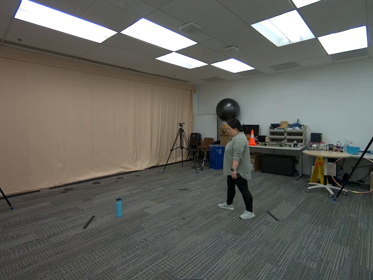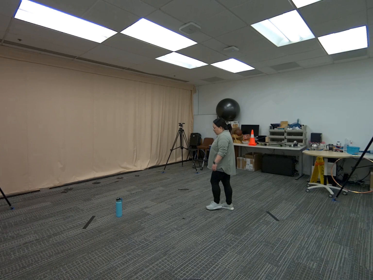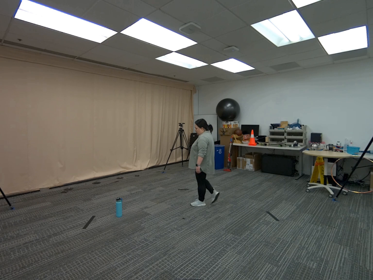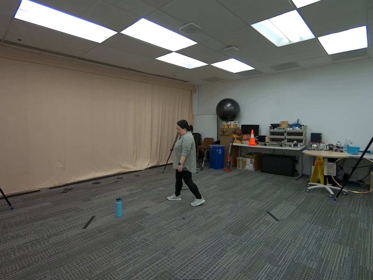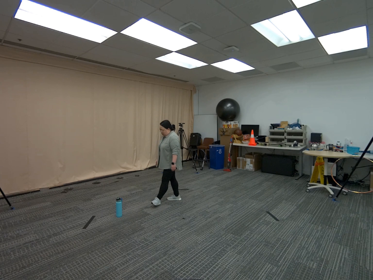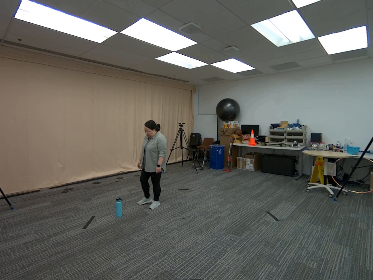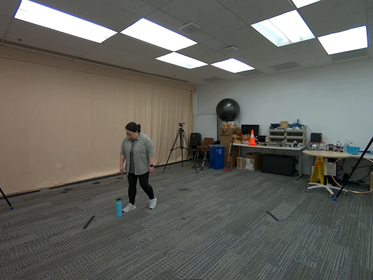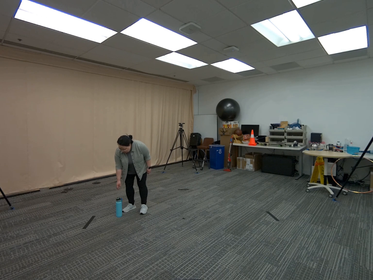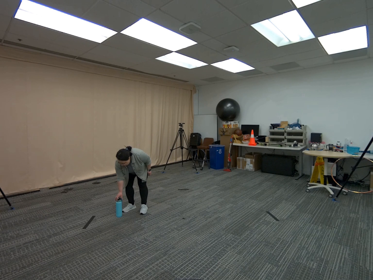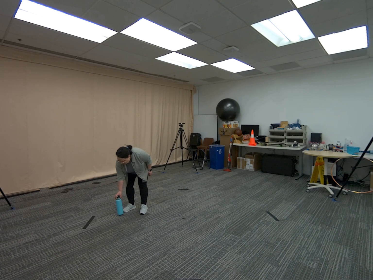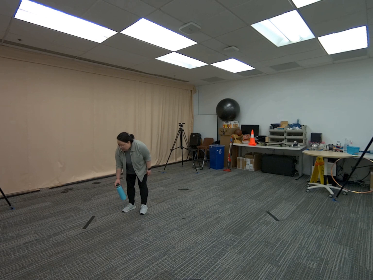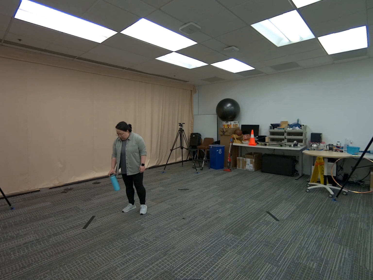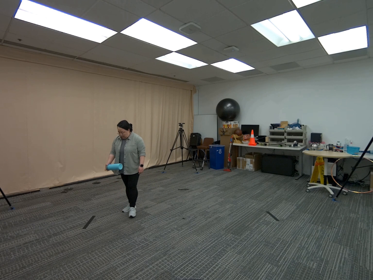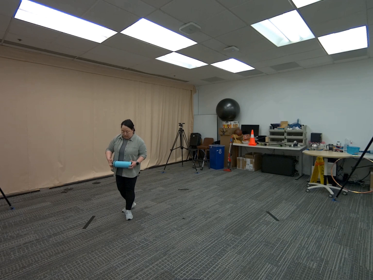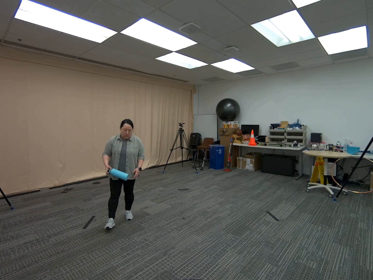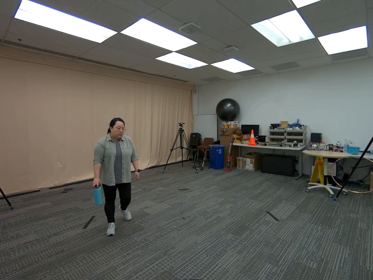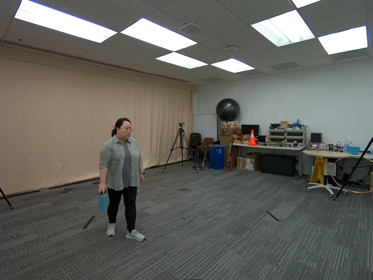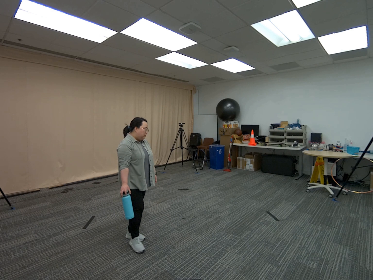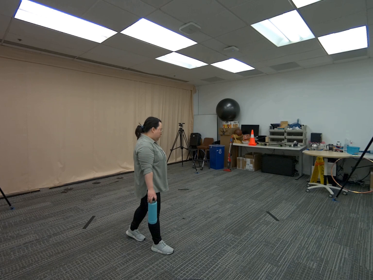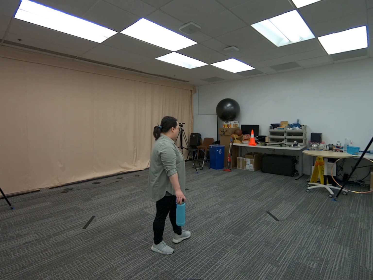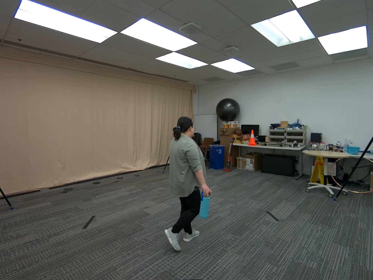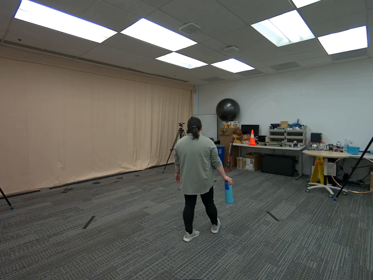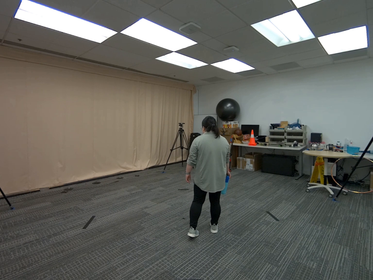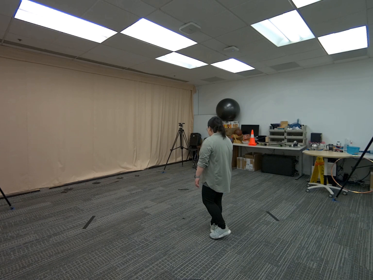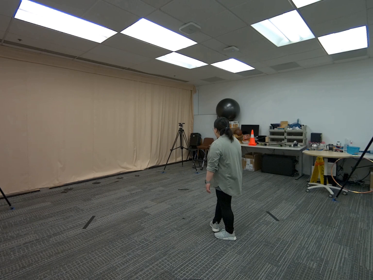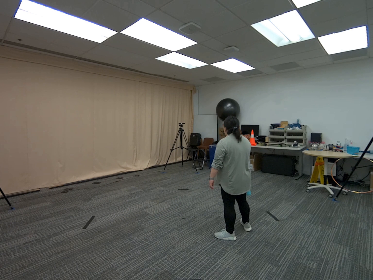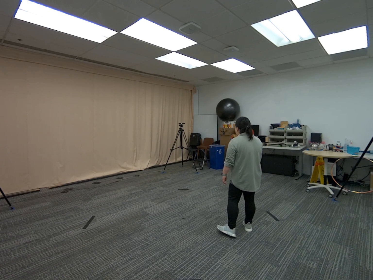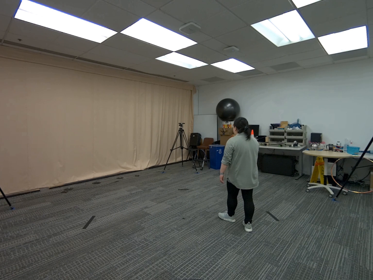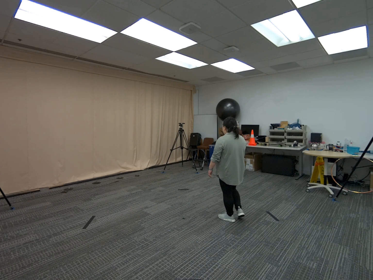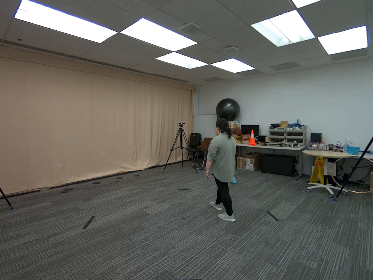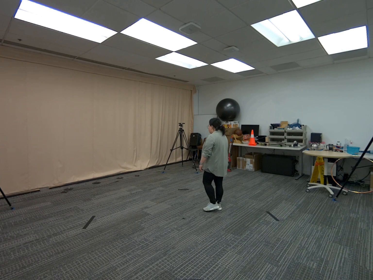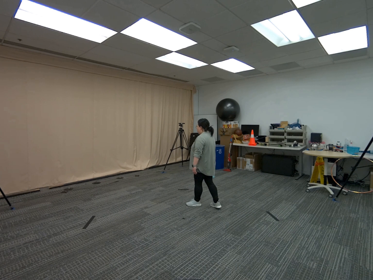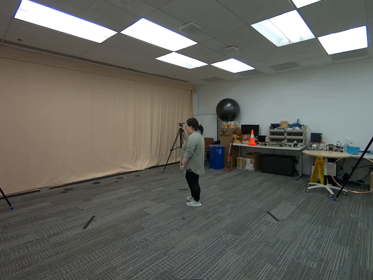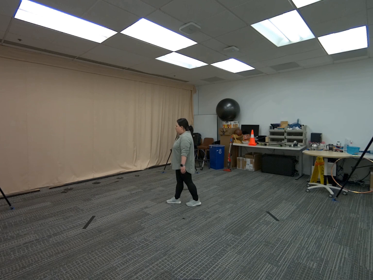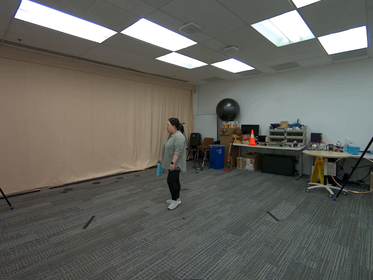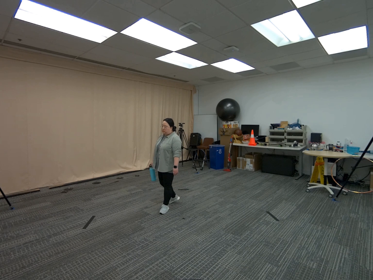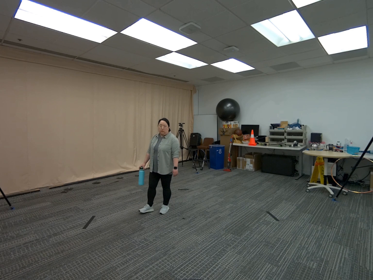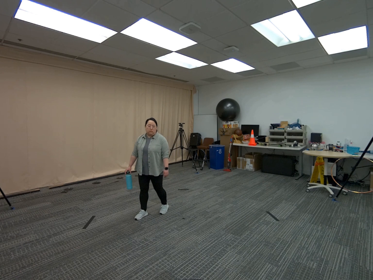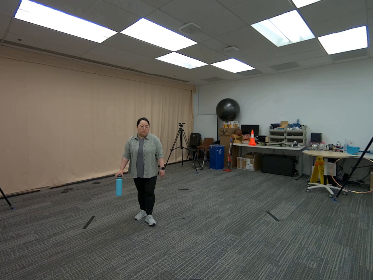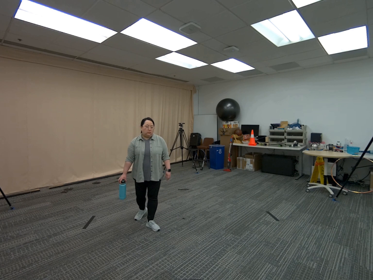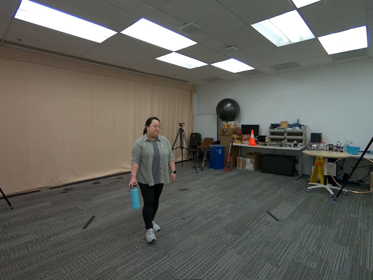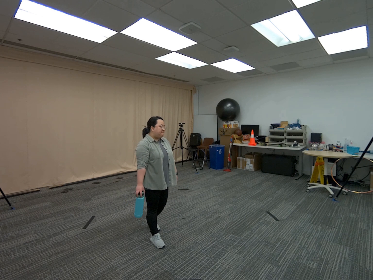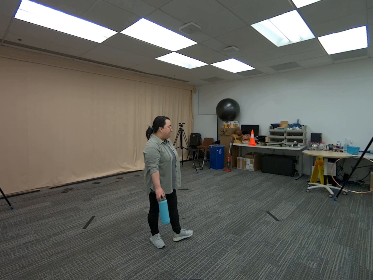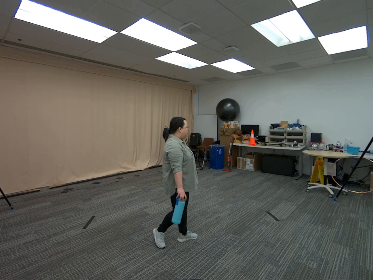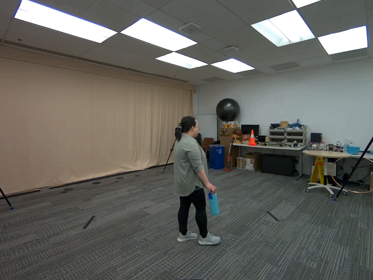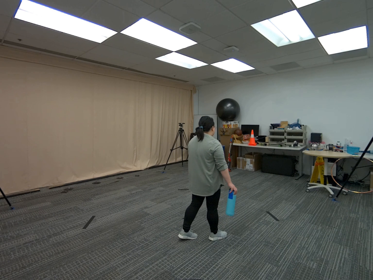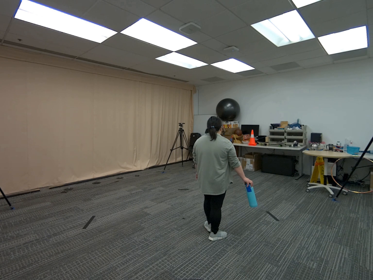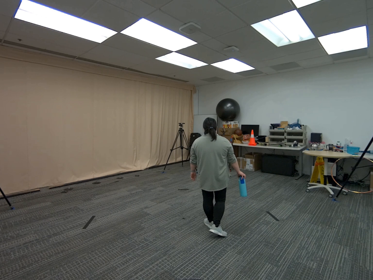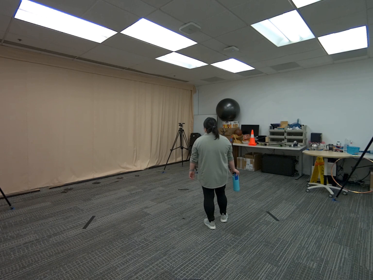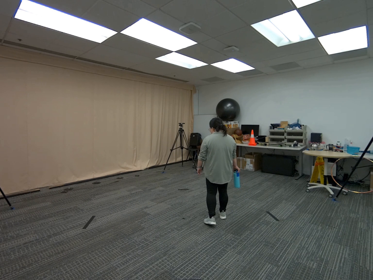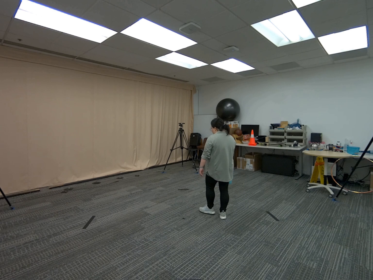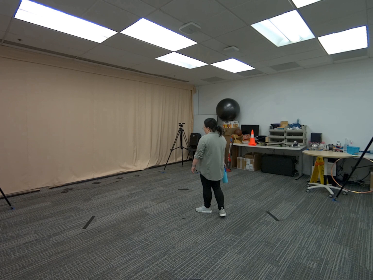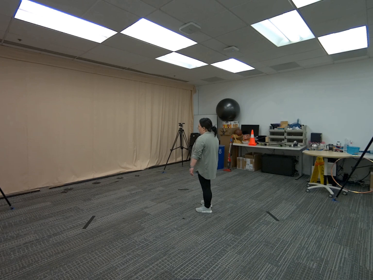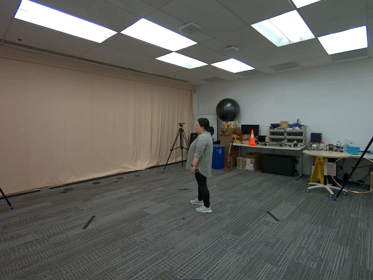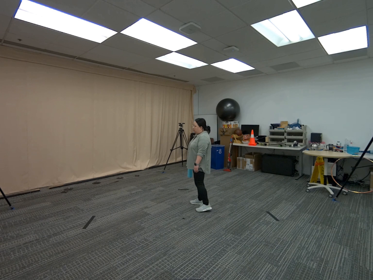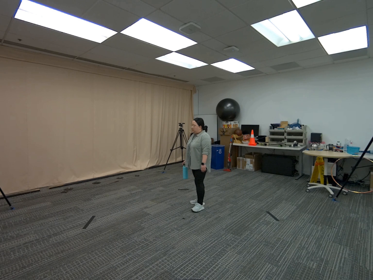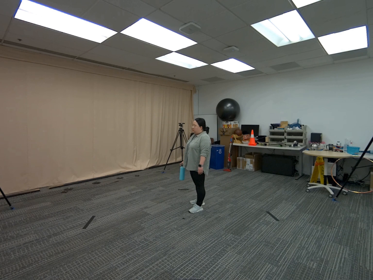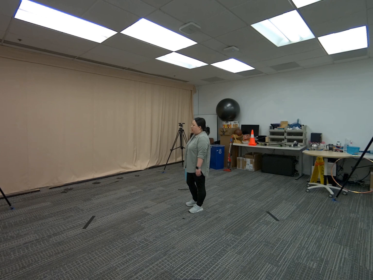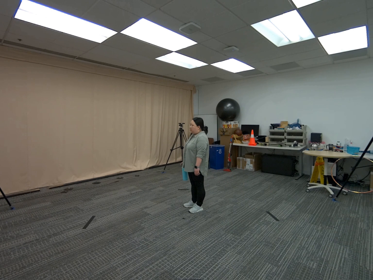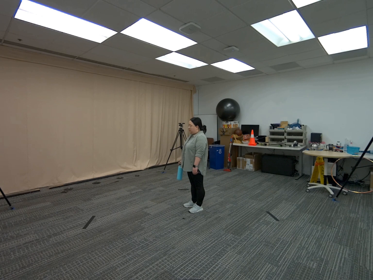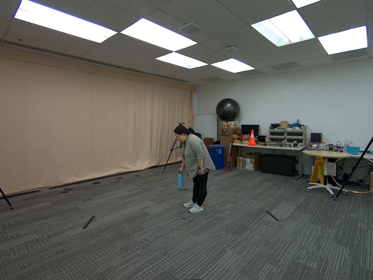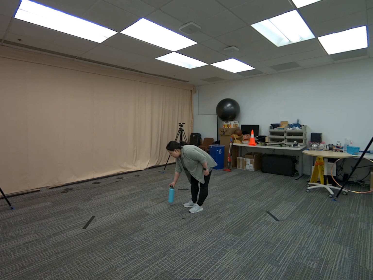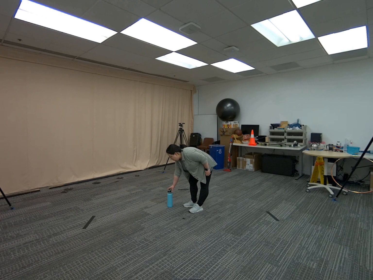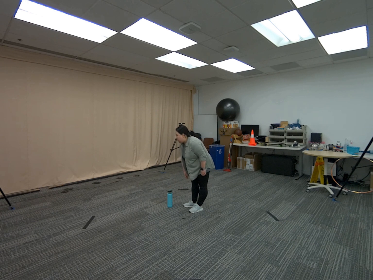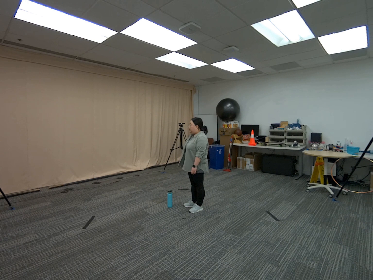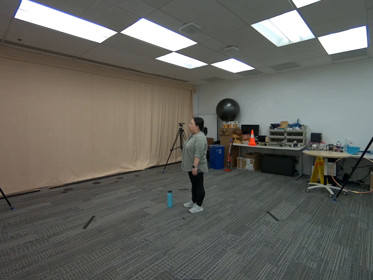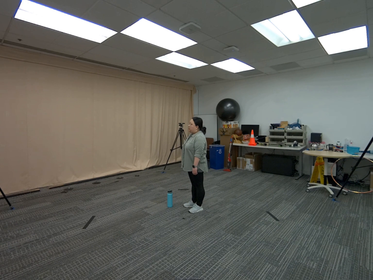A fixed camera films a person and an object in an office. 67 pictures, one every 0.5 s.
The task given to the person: Walk to the cyan water bottle on the ground. Pick it up with your right hand and hold it as you walk around. When finished, place the bottle back on the ground.
